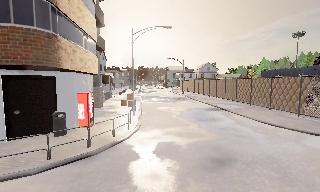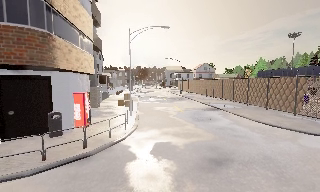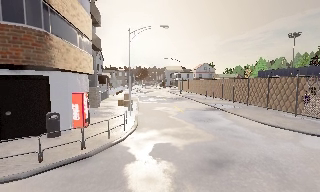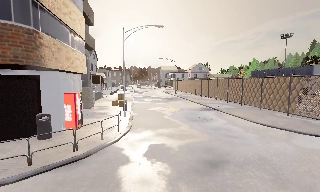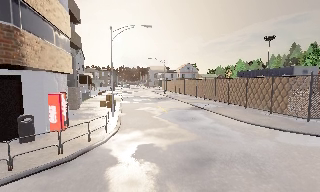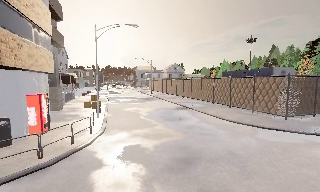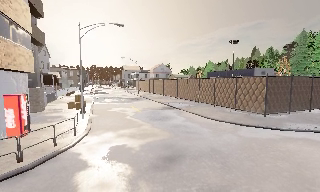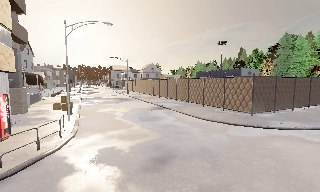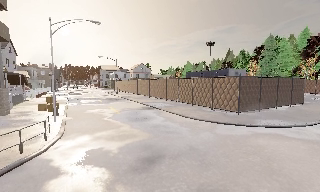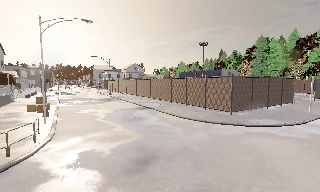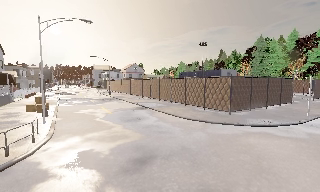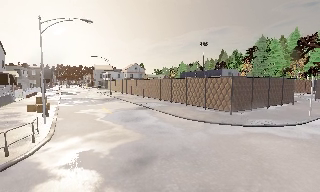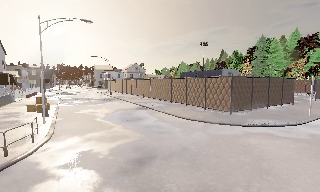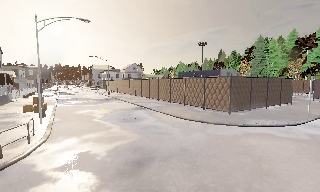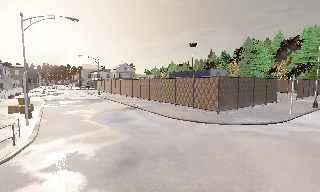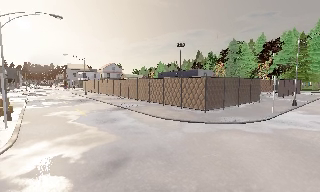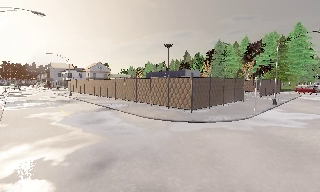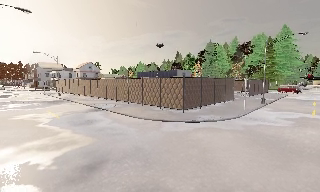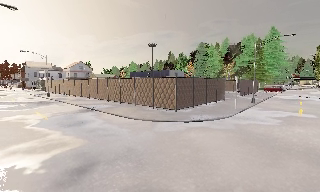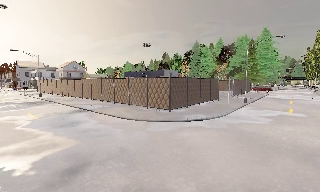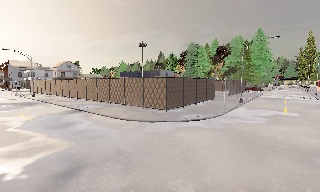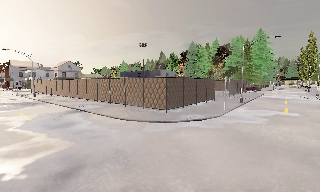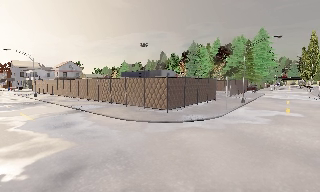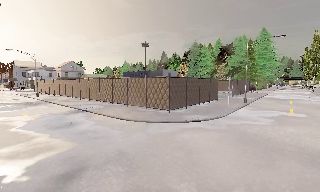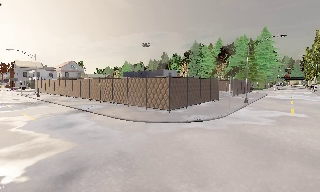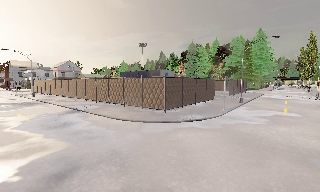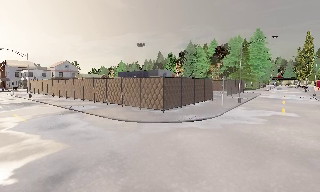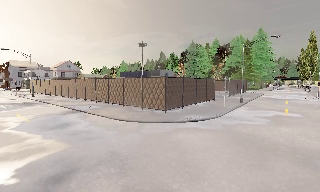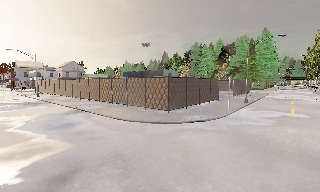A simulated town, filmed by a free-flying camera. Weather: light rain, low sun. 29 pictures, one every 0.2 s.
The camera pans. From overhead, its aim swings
clockwise.
The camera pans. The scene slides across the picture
to the left.
0.0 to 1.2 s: The scene slides to the left, as the camera pans about 15 degrees to its right.
1.2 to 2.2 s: The camera shifts only a little, or ends up much as it began.
2.2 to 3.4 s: The camera swings to its right by about 15 degrees, and the scene slides to the left.
3.4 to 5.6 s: The camera shifts only a little, or ends up much as it began.
The film runs backward here.
